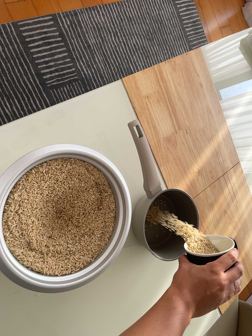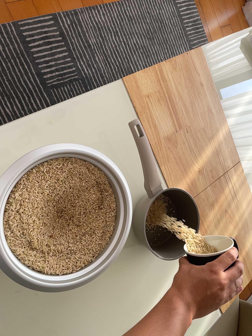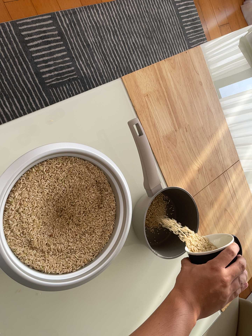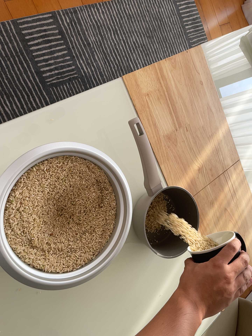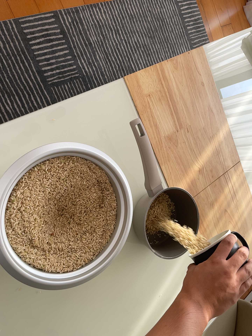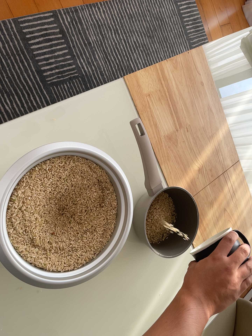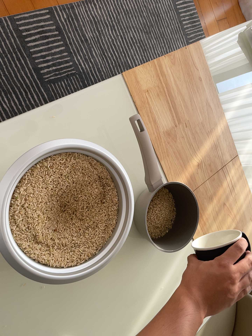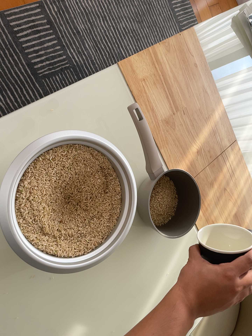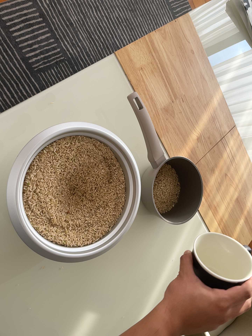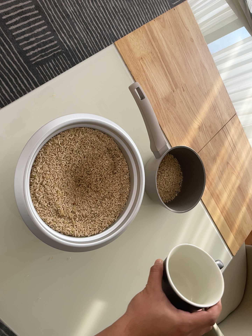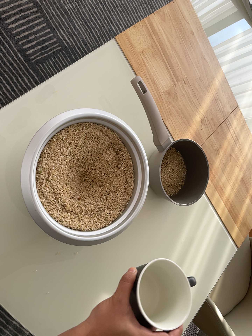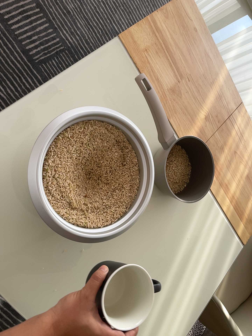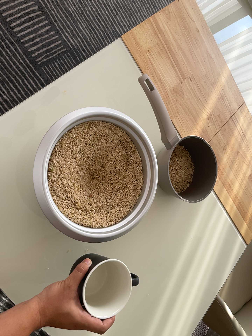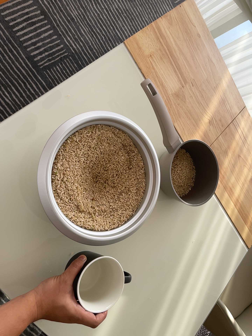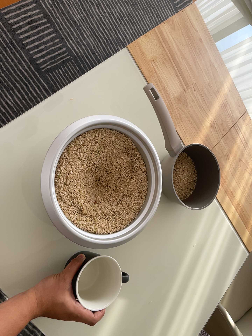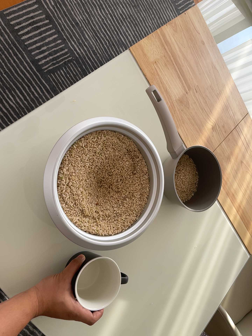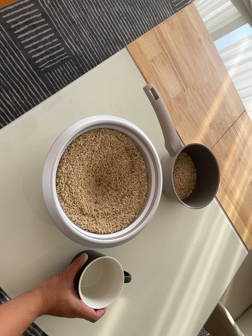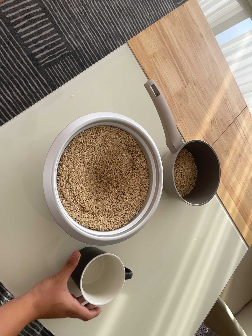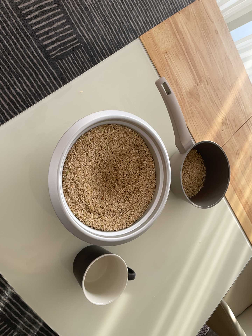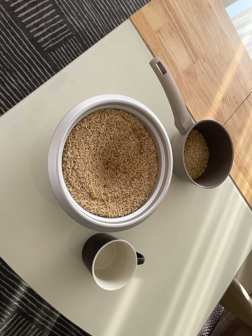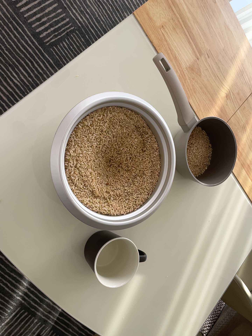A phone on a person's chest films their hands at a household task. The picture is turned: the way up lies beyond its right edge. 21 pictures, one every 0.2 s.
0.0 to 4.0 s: The camera travels to its left, about 6 cm, so close, fixed things drift to the right. Its aim tips toward the bottom of its view by about 10 degrees, and the scene shifts upward. It rolls about its line of sight by about 10 degrees, and the scene rotates counterclockwise.
The film runs forward here.
